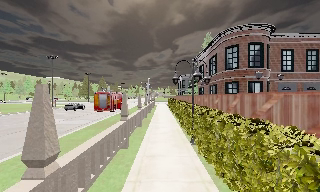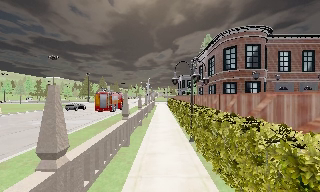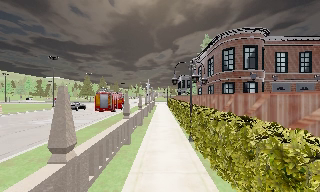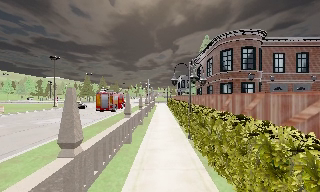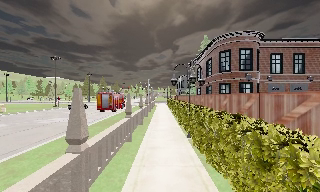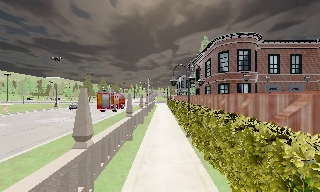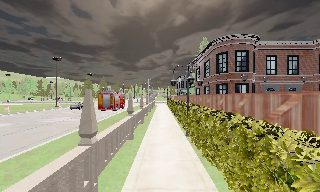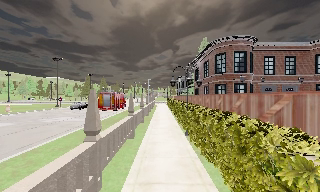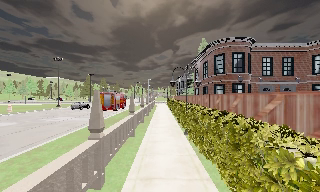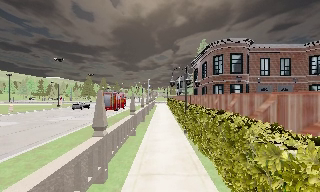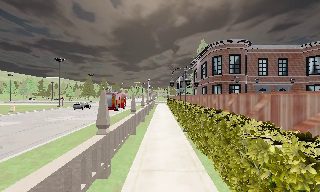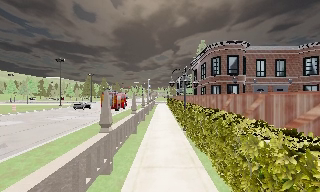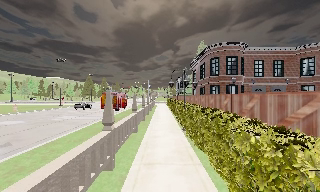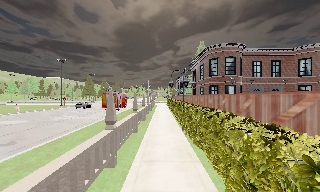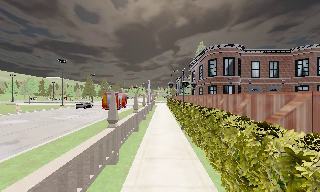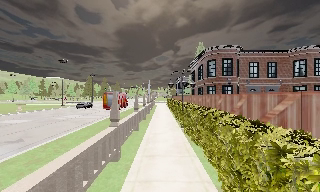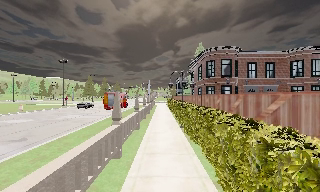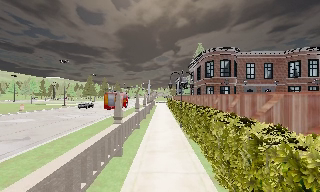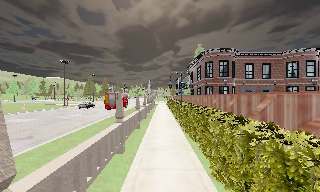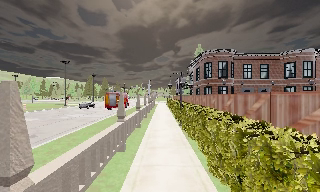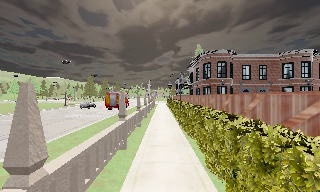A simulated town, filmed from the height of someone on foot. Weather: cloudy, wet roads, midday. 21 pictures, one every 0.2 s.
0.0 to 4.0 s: The camera travels backward, about 5 m, so what stands in front gets smaller.
The film runs backward here.
